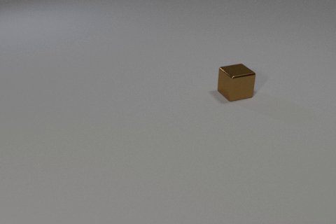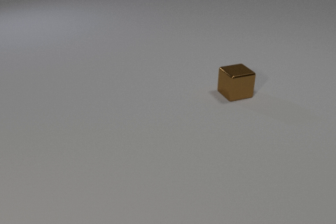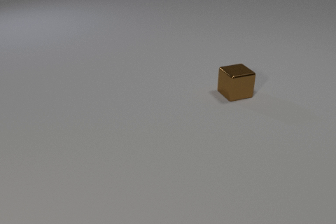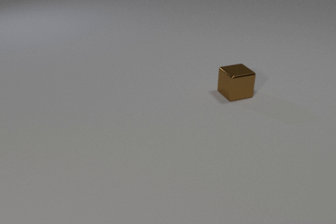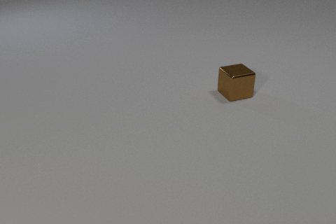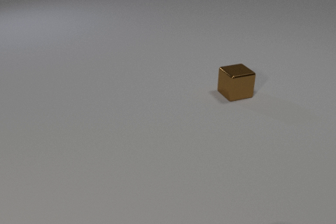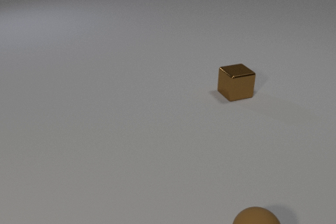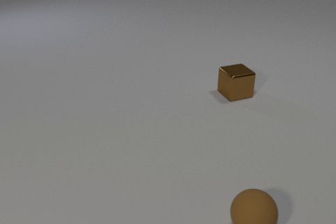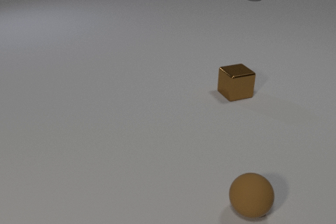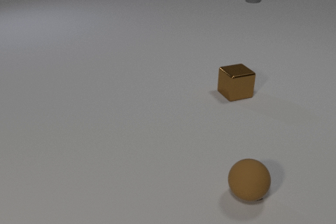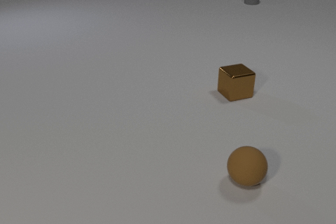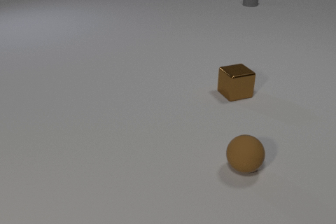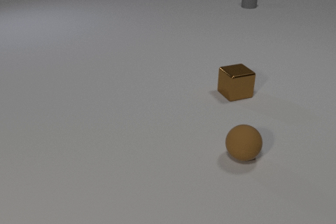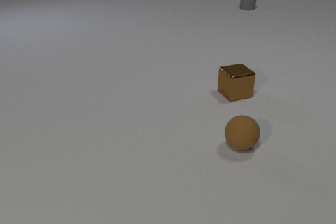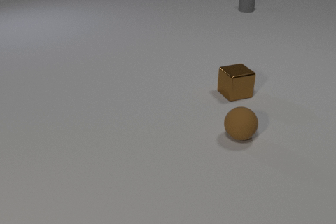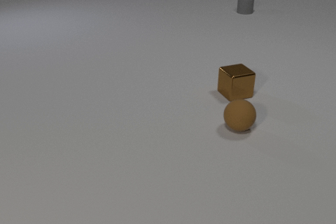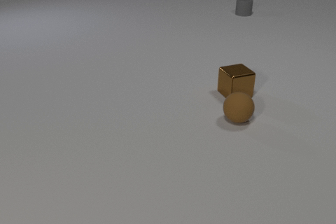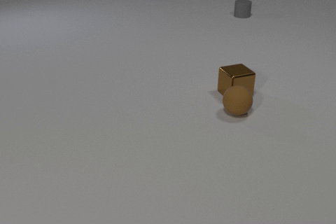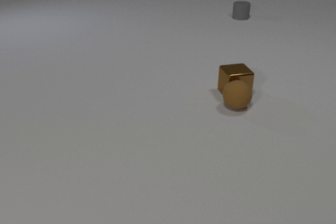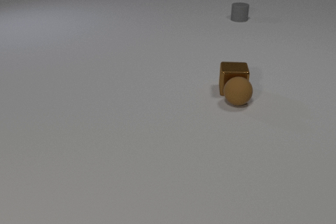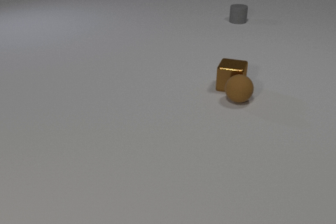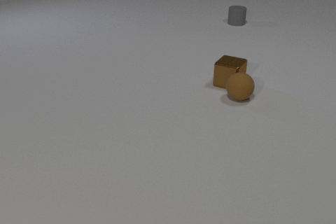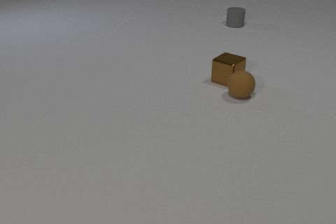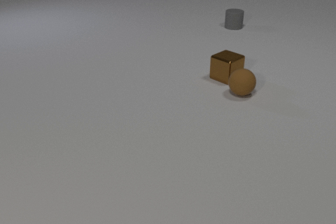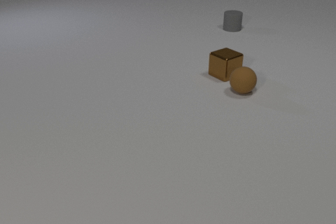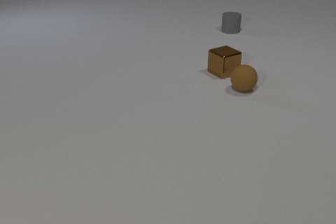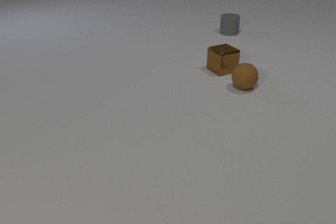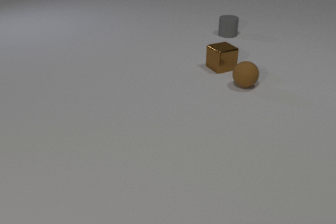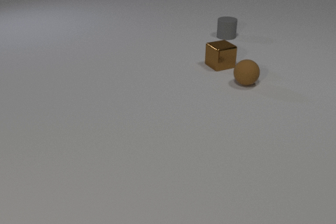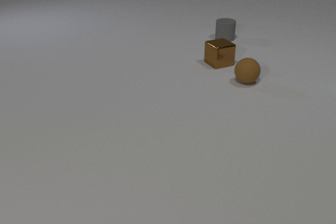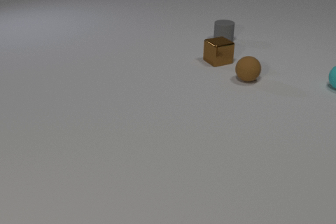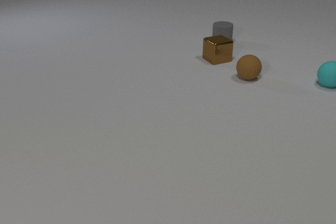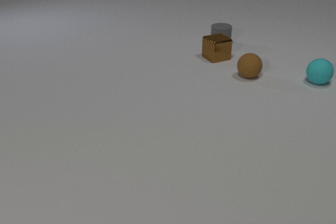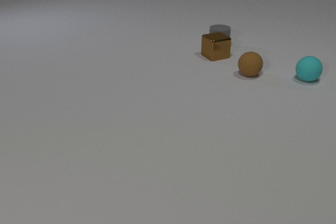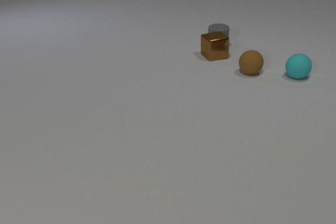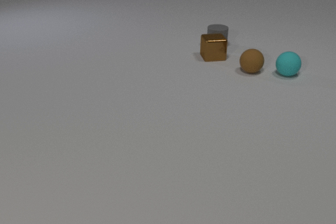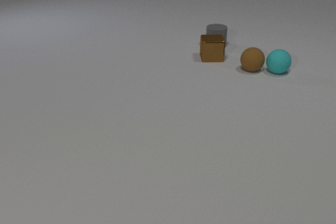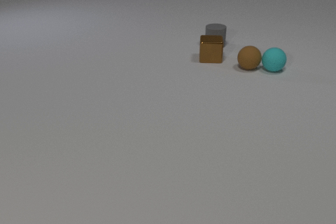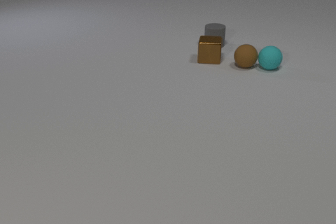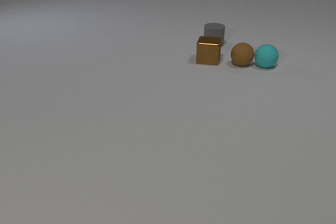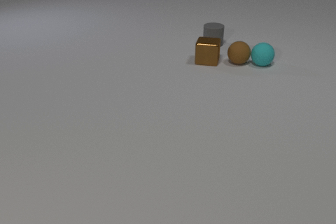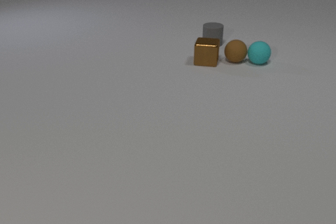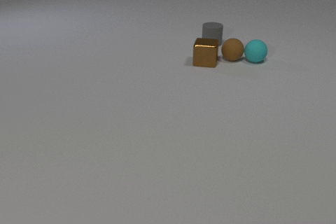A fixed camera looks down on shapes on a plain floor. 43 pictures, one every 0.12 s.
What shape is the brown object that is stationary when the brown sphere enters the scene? cube.
Are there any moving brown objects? yes.
How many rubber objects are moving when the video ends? 3.
0.00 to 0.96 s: The brown rubber sphere comes in at the bottom edge, rolls away from the camera. The gray rubber cylinder comes in at the top edge, slides toward the camera.
0.96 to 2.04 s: The brown rubber sphere rolls away from the camera. The gray rubber cylinder slides toward the camera.
2.04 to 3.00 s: The brown rubber sphere rolls away from the camera. The brown metal cube slides away from the camera, spins so that its near face slides to the left, clockwise seen from above. The gray rubber cylinder slides toward the camera. The brown rubber sphere and the brown metal cube collide.
3.00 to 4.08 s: The brown rubber sphere rolls away from the camera. The brown metal cube slides away from the camera. The cyan rubber sphere comes in at the right edge, rolls to the left. The gray rubber cylinder slides toward the camera. The brown metal cube and the gray rubber cylinder collide.
4.08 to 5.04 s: The brown rubber sphere rolls away from the camera and to the left. The brown metal cube slides toward the camera and to the left, spins clockwise seen from above by about 30 degrees, its near face sliding to the left. The cyan rubber sphere rolls to the left and away from the camera. The gray rubber cylinder slides away from the camera and to the left. The brown rubber sphere and the cyan rubber sphere collide.
